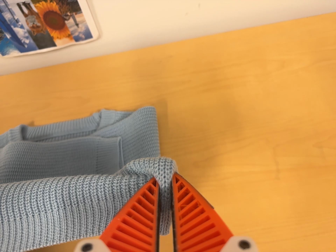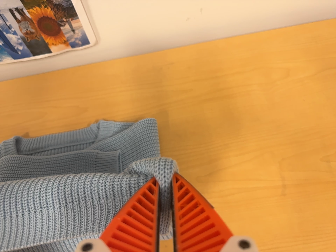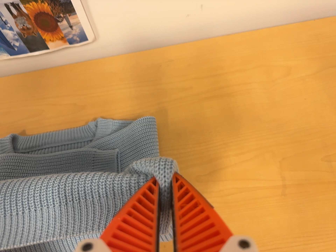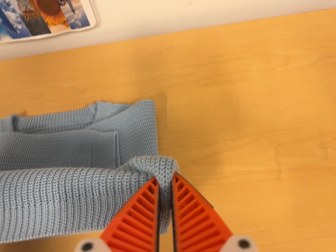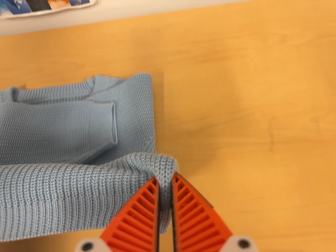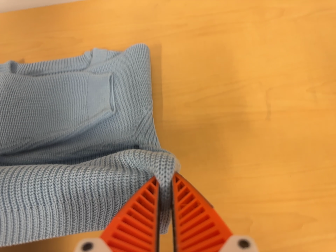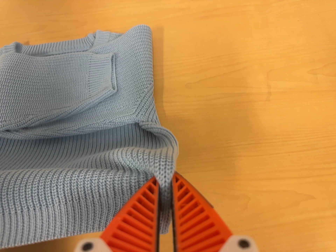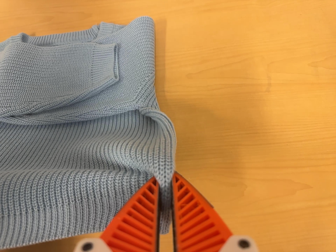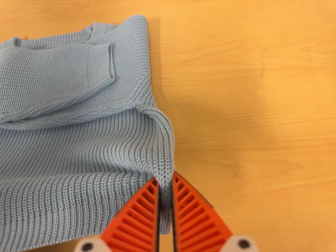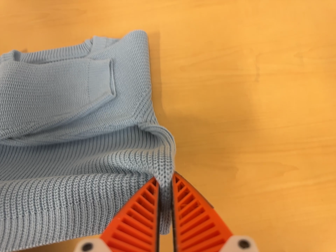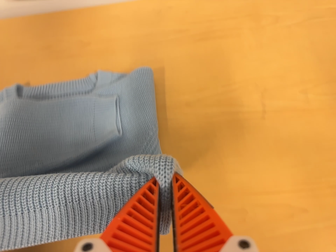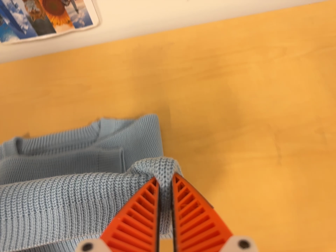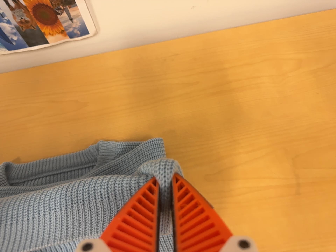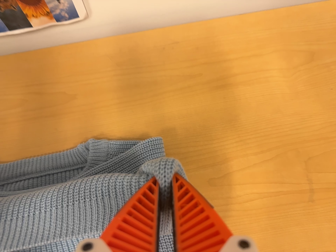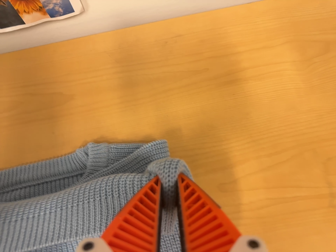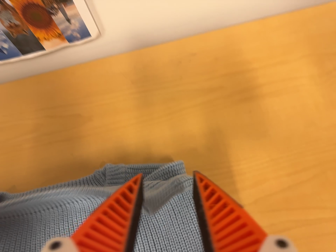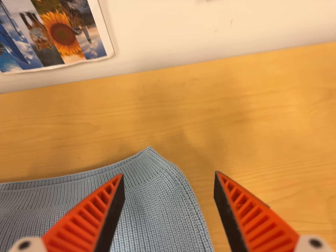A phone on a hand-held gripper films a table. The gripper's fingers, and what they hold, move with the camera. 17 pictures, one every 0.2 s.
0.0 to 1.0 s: The camera travels toward the bottom of its view, about 7 cm, so close, fixed things drift upward.
1.0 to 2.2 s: The camera travels toward the top of its view, about 6 cm, so close, fixed things drift downward.
2.2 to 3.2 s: The camera travels forward and toward the top of its view, about 10 cm, so what stands in front looms larger.
The film runs forward here.
